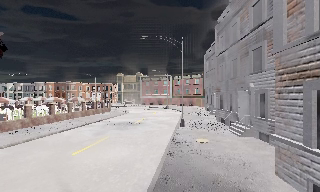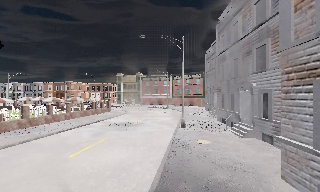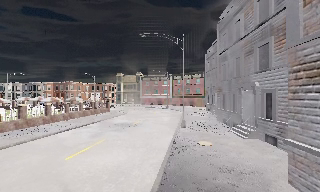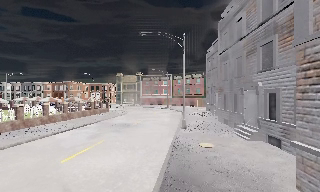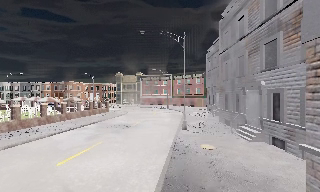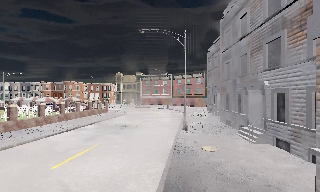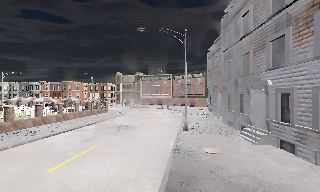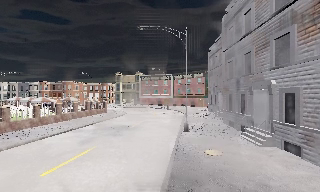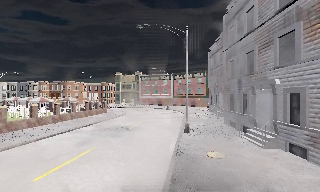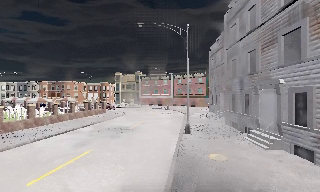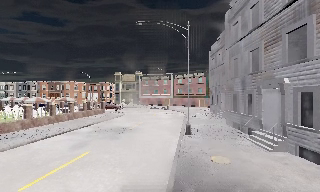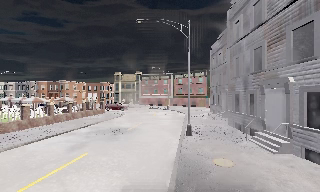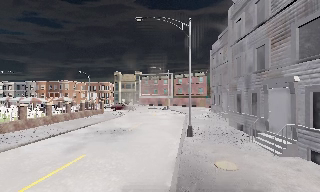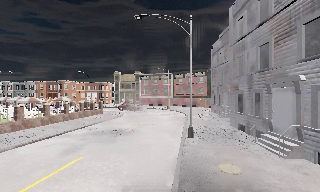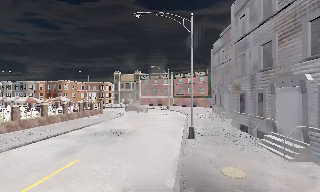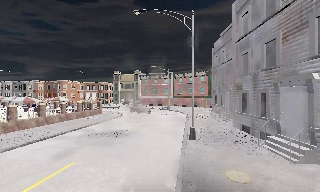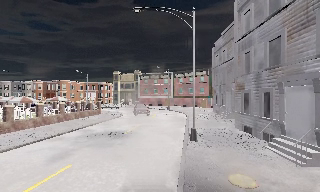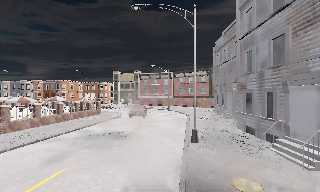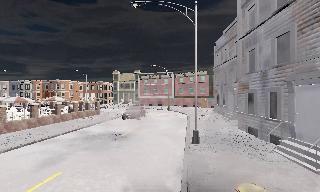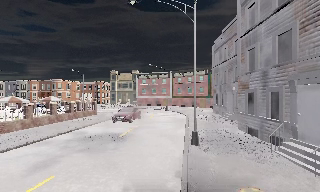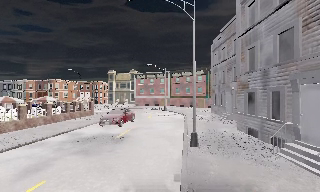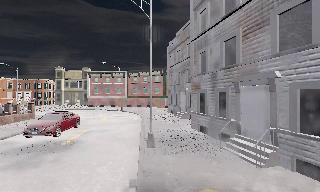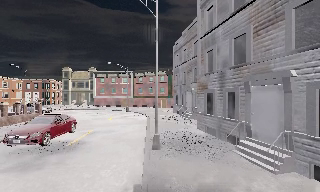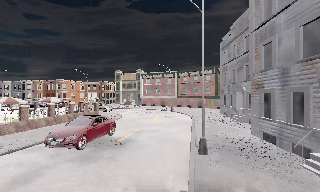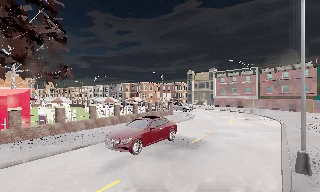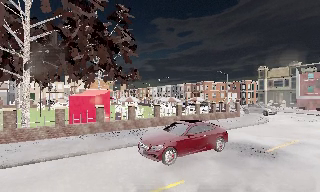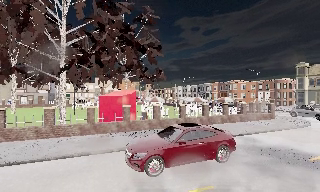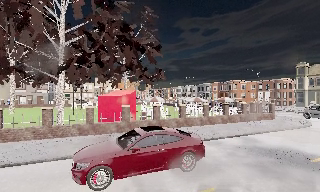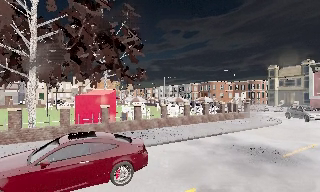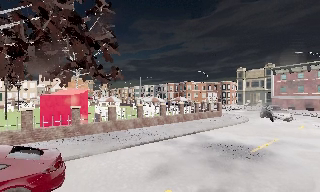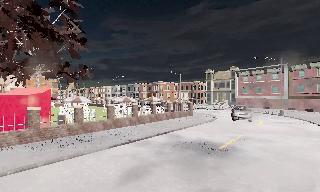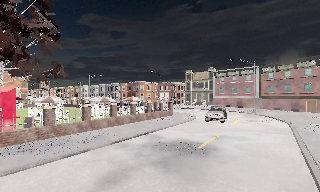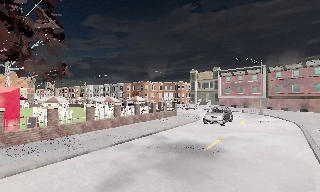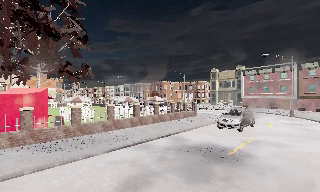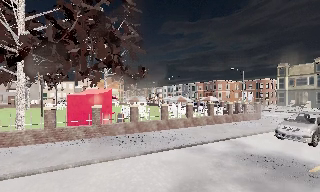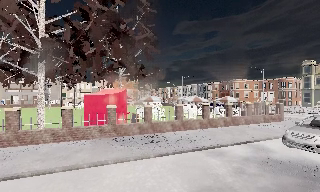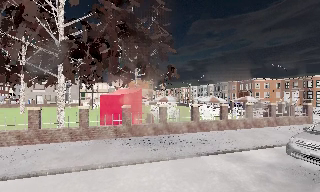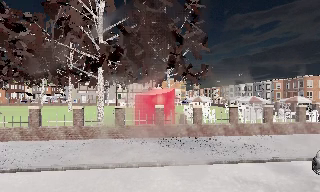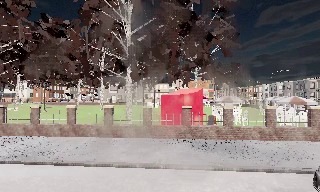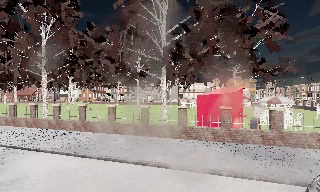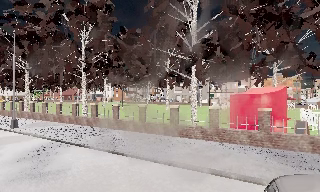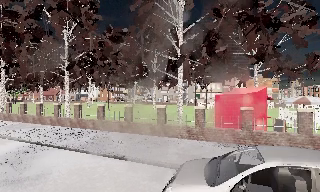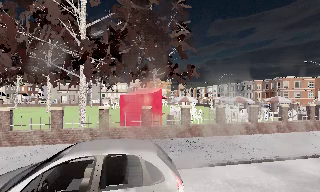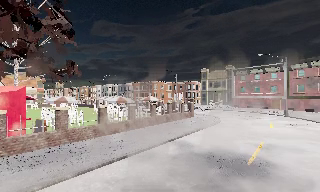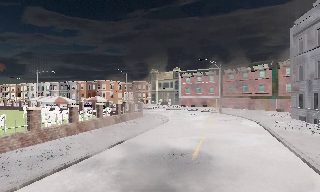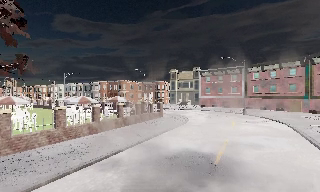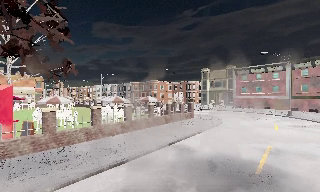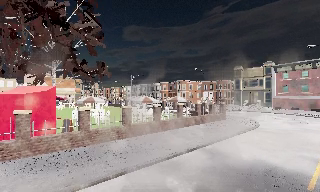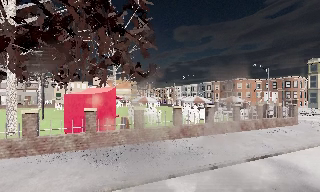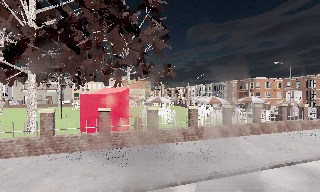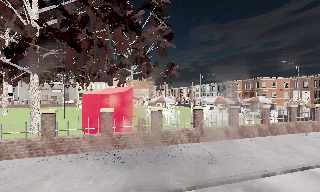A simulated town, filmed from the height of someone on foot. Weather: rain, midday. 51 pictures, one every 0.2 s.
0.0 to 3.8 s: The camera travels forward, about 5 m, so what stands in front looms larger.
3.8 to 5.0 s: The scene slides to the right, as the camera pans about 50 degrees to its left. It travels forward, about 1.5 m.
5.0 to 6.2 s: The scene slides to the left, as the camera pans about 25 degrees to its right. It travels forward, about 1 m, so what stands in front looms larger.
6.2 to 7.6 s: The scene slides to the right, as the camera pans about 60 degrees to its left. It travels forward, about 1.5 m.
7.6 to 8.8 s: The scene slides to the left, as the camera pans about 70 degrees to its right. It travels forward, about 0.5 m.
8.8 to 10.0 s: The scene slides to the right, as the camera pans about 50 degrees to its left. It travels forward, about 1.5 m.
The film runs forward here.
